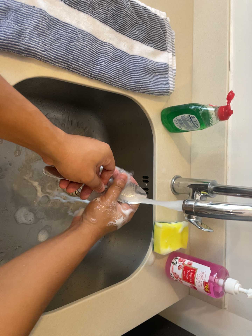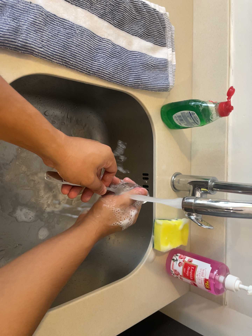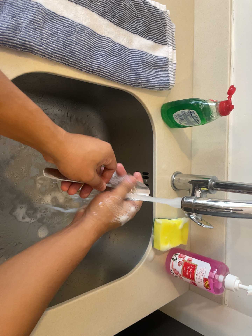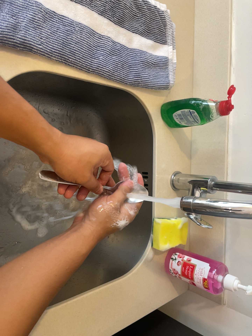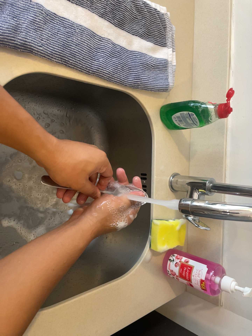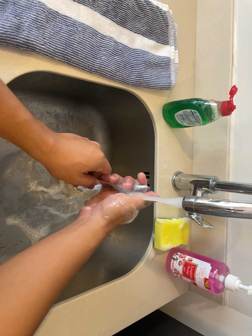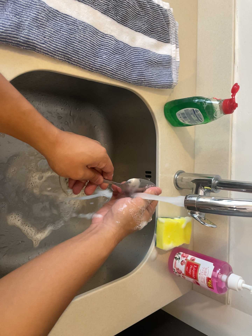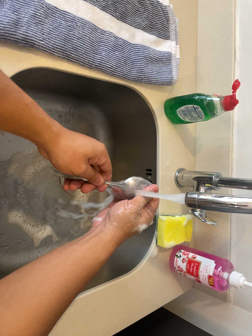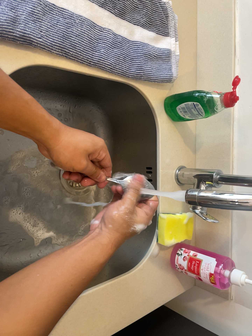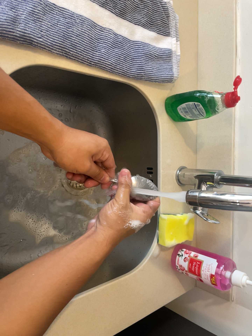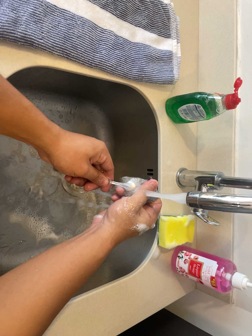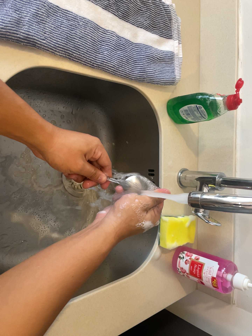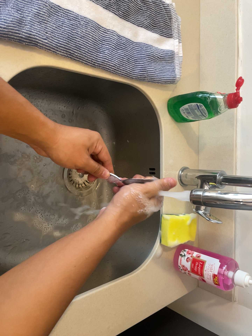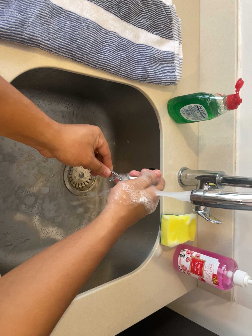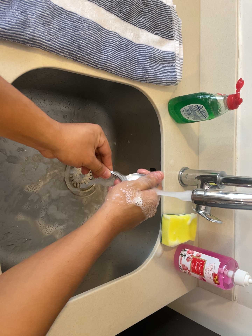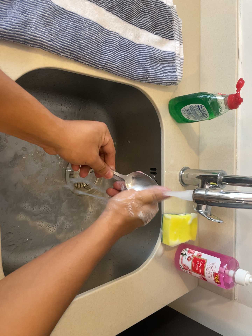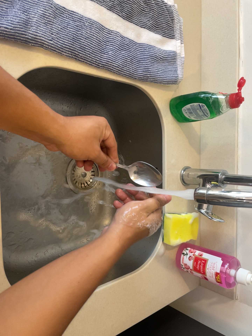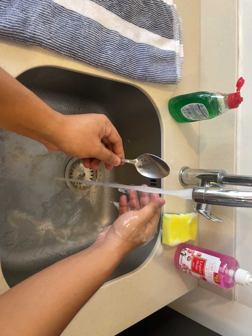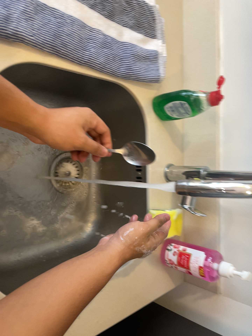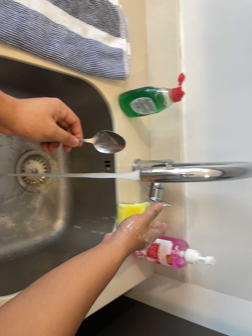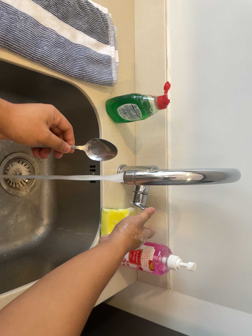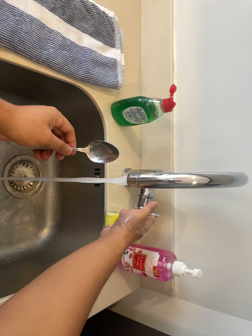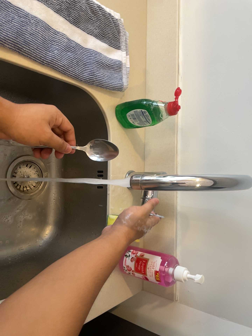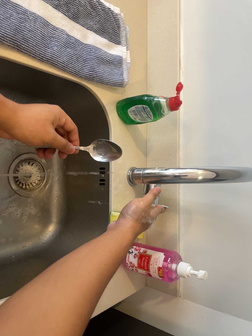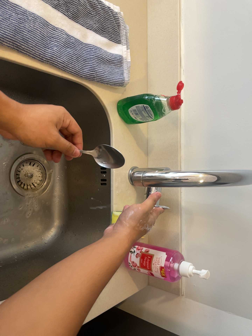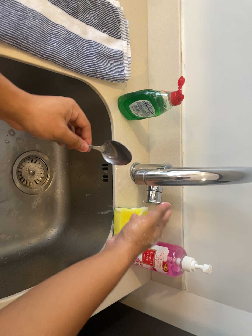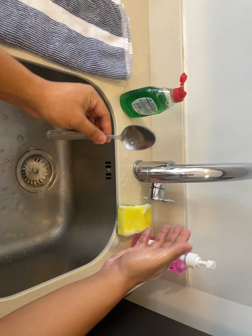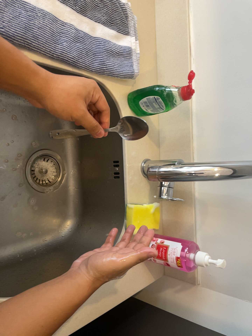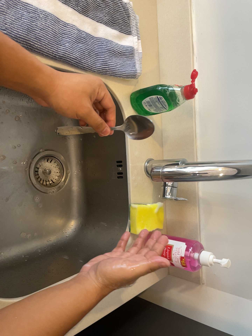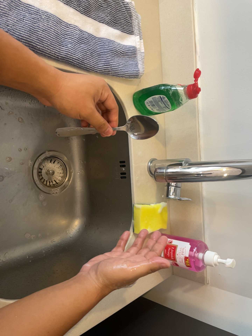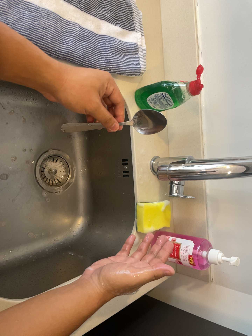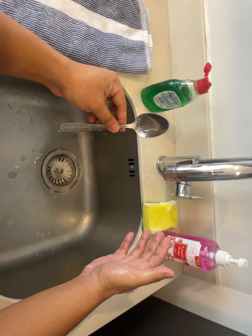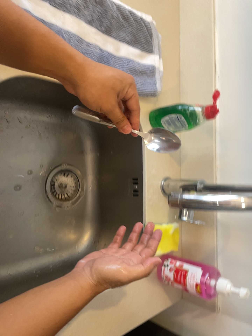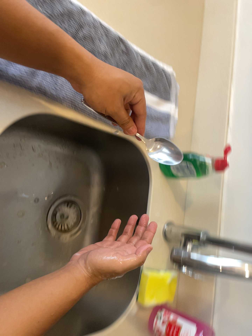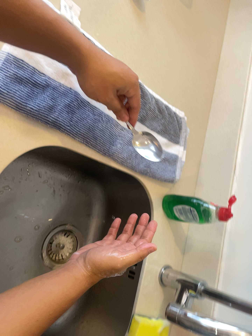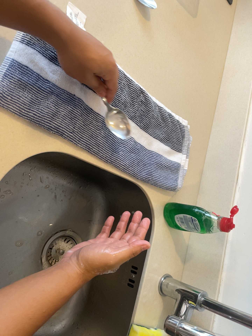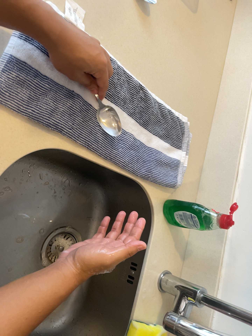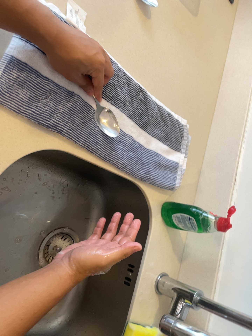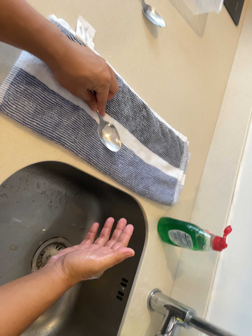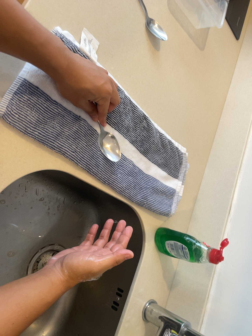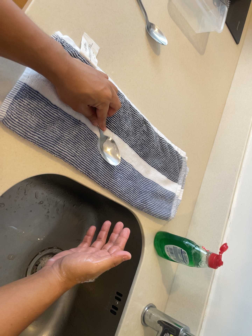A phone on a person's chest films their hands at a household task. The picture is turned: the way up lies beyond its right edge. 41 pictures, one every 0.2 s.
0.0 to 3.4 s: The camera shifts only a little, or ends up much as it began.
3.4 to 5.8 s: The camera shifts only a little, or ends up much as it began.
5.8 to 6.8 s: The camera travels toward the top of its view, about 7 cm, so close, fixed things drift downward. Its aim tips toward the top of its view by about 15 degrees, and the scene shifts downward. It rolls about its line of sight by about 15 degrees, and the scene rotates clockwise.
6.8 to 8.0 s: The camera shifts only a little, or ends up much as it began.
The film runs forward here.
